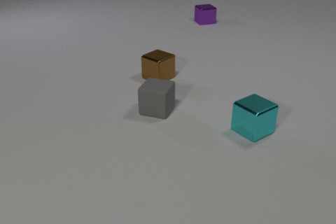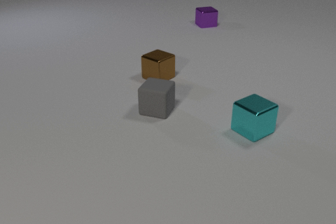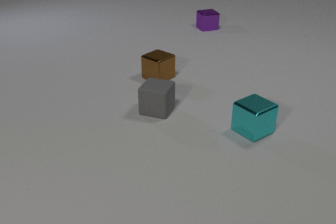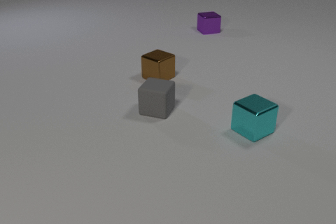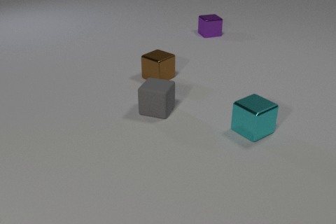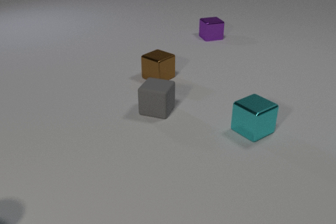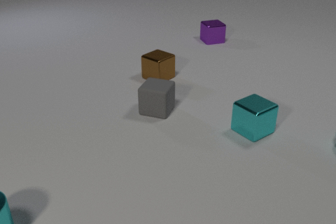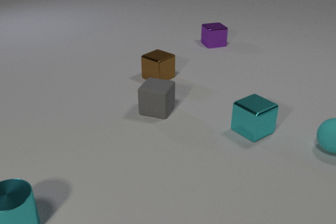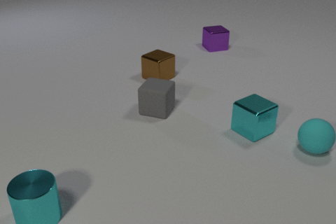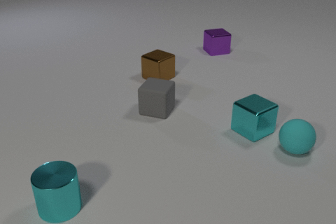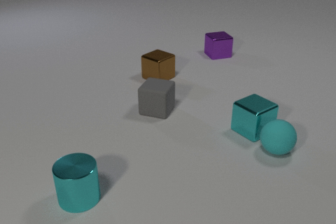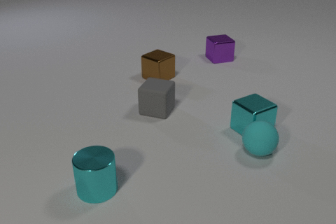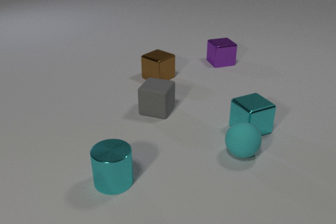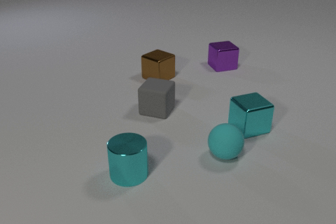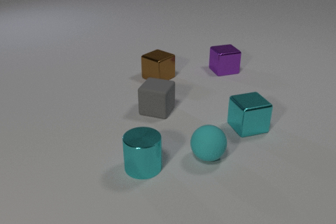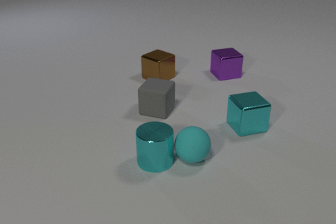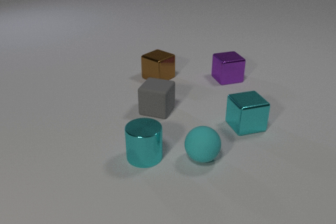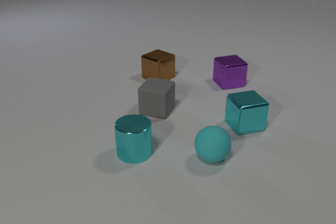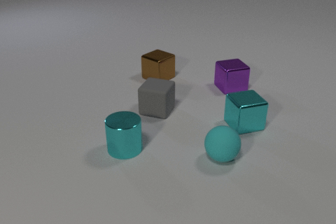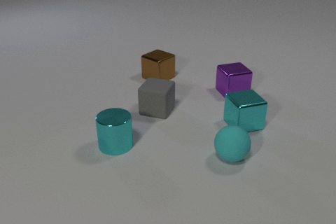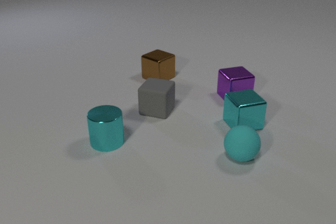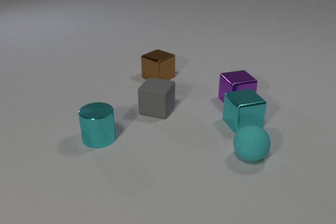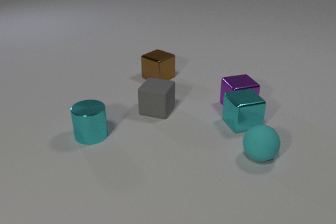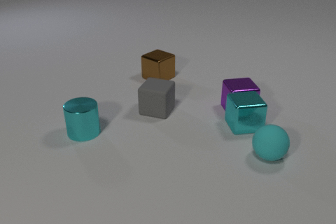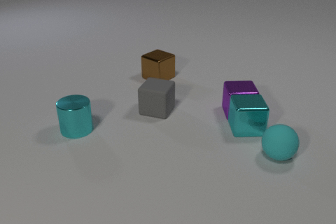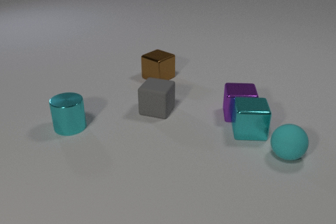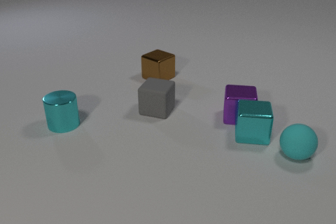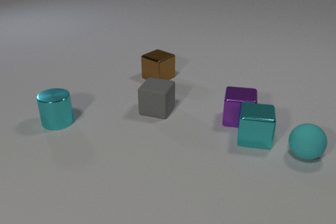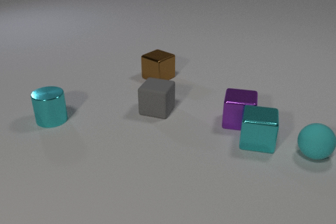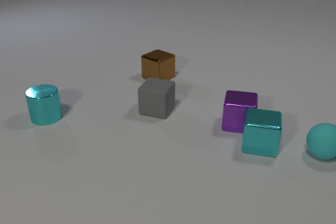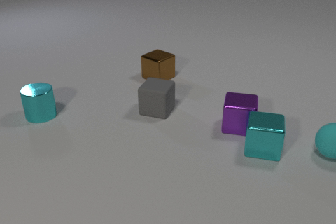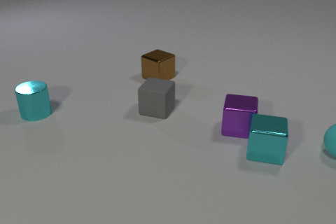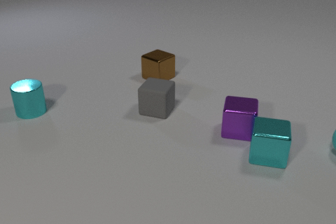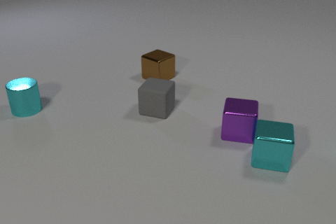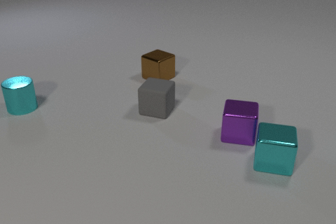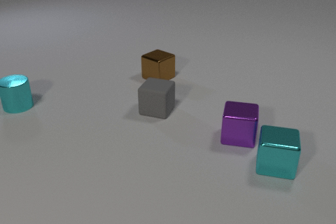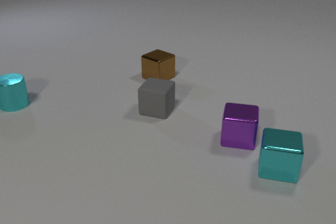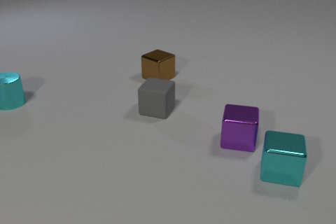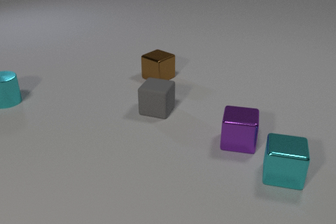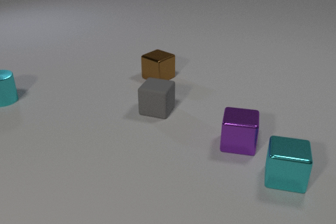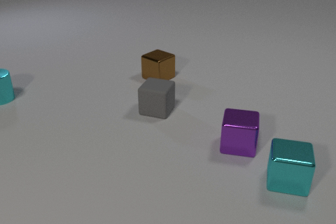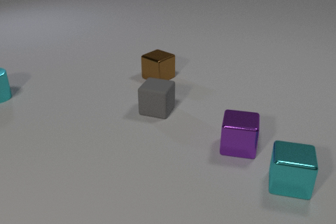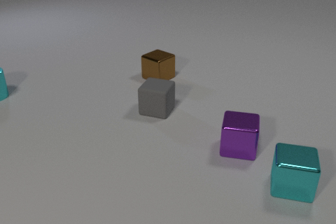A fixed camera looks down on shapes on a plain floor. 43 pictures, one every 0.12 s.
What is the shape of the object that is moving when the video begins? cube.
How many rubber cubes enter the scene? 0.
What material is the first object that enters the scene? rubber.
0.00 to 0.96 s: The cyan rubber sphere comes in at the right edge, rolls to the left and toward the camera. The cyan metal cylinder comes in at the left edge, slides to the right. The purple metal cube slides toward the camera.
0.96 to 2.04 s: The cyan rubber sphere rolls to the left and toward the camera. The cyan metal cylinder slides to the right and away from the camera. The purple metal cube slides toward the camera. The cyan metal cube slides away from the camera and to the left. The cyan rubber sphere and the cyan metal cube collide. The cyan rubber sphere and the cyan metal cylinder collide.
2.04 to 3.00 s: The cyan rubber sphere rolls to the right. The cyan metal cylinder slides to the left and away from the camera. The purple metal cube slides toward the camera, spins so that its near face slides to the left, clockwise seen from above. The cyan metal cube slides toward the camera, spins so that its near face slides to the left, clockwise seen from above. The purple metal cube and the cyan metal cube collide.
3.00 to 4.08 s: The cyan rubber sphere rolls to the right and away from the camera, leaves at the right edge. The cyan metal cylinder slides away from the camera and to the left. The purple metal cube slides toward the camera. The cyan metal cube slides toward the camera and to the right.
4.08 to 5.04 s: The cyan metal cylinder slides away from the camera and to the left. The purple metal cube slides toward the camera. The cyan metal cube slides toward the camera and to the right.
